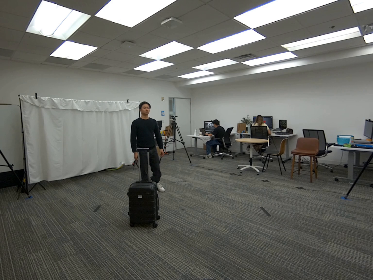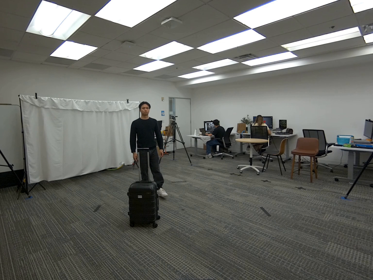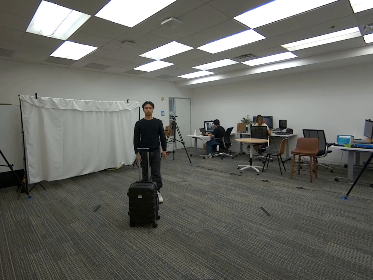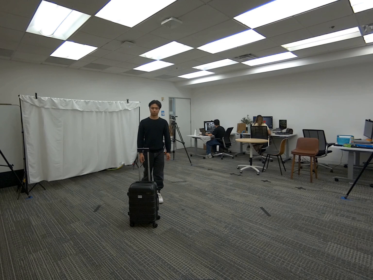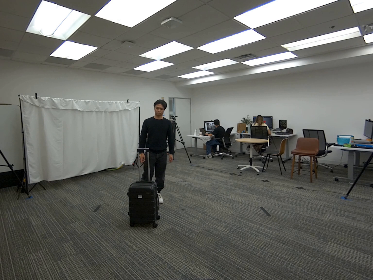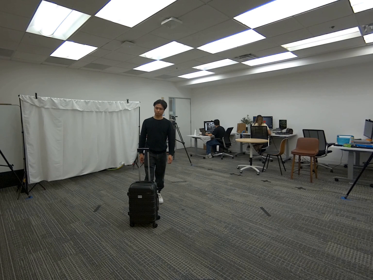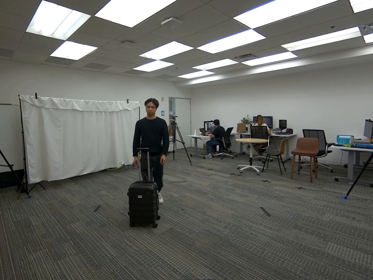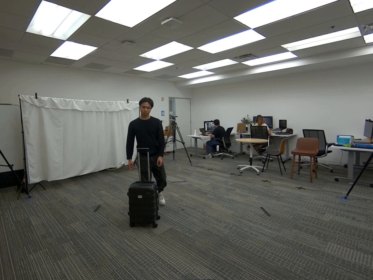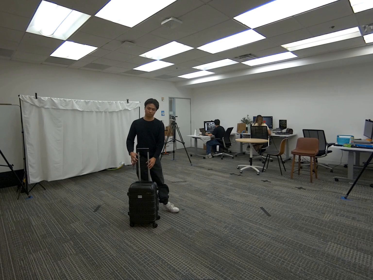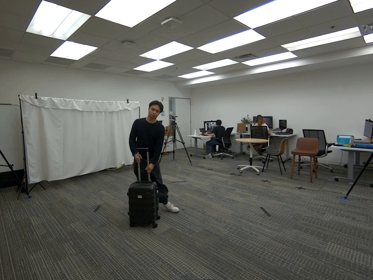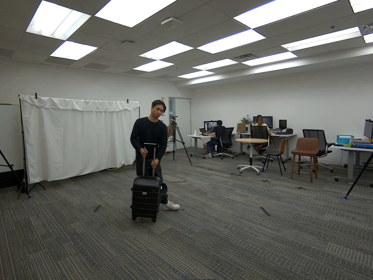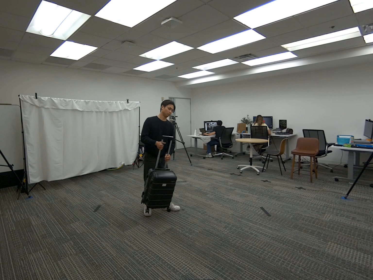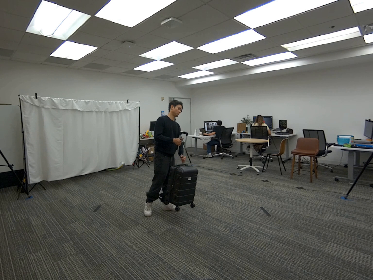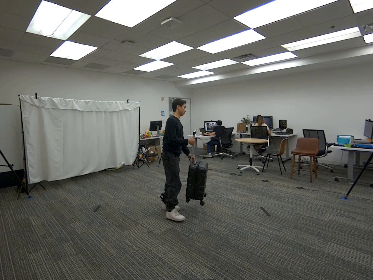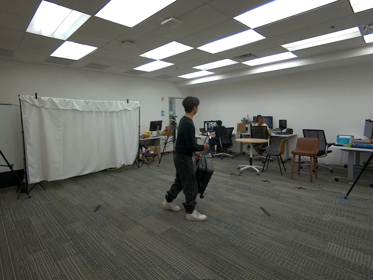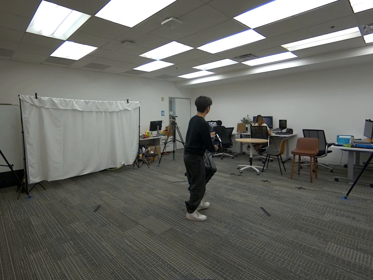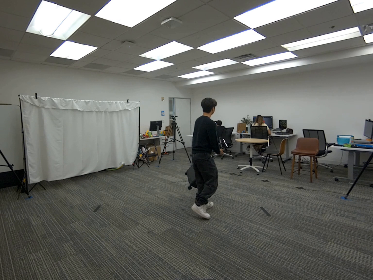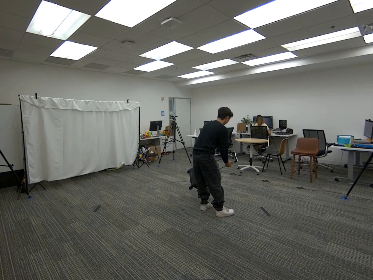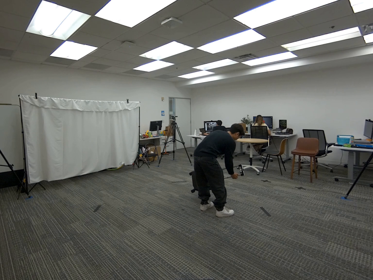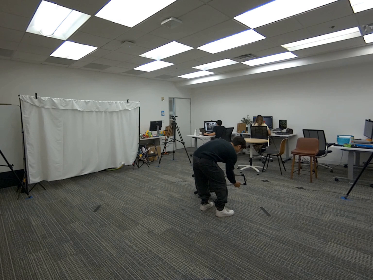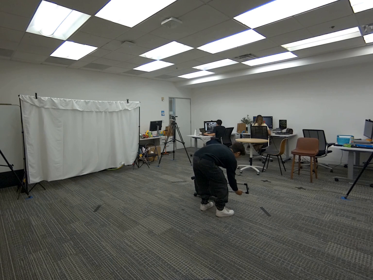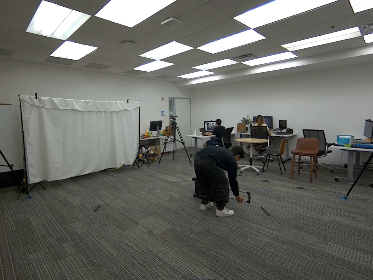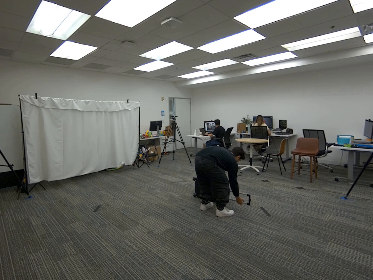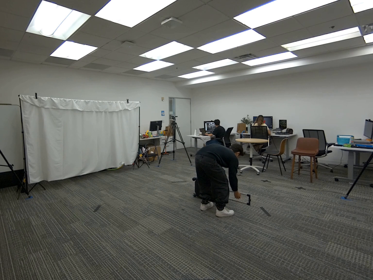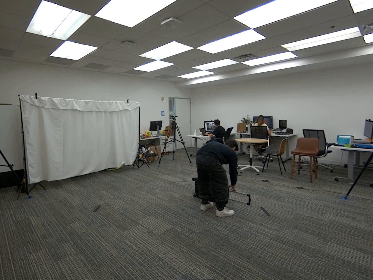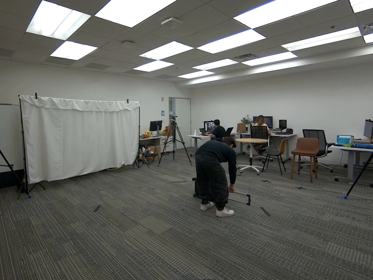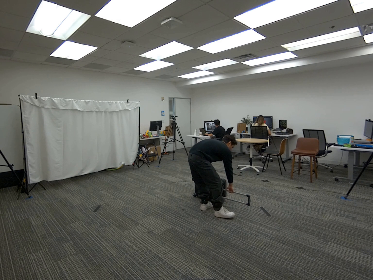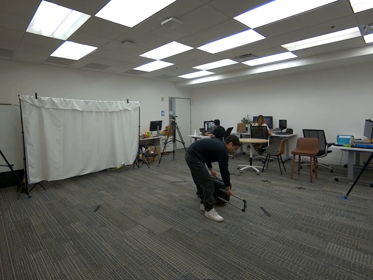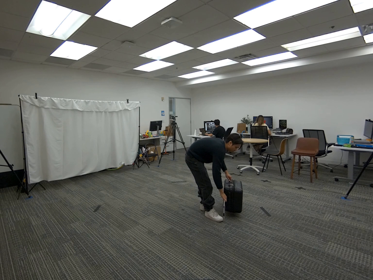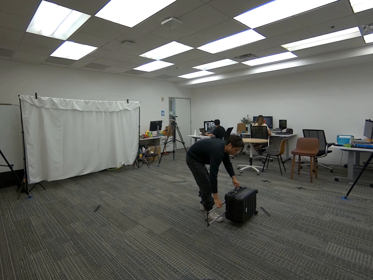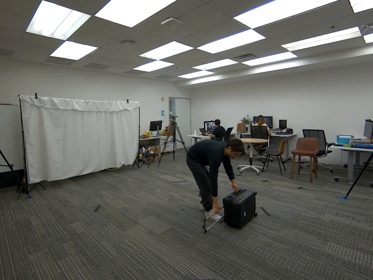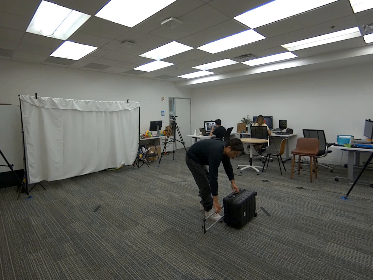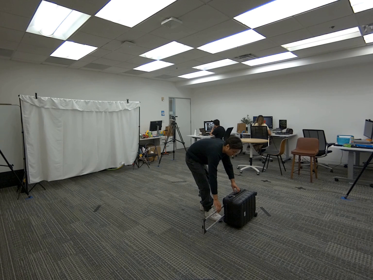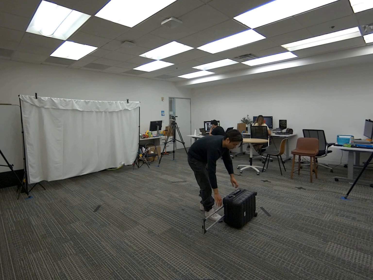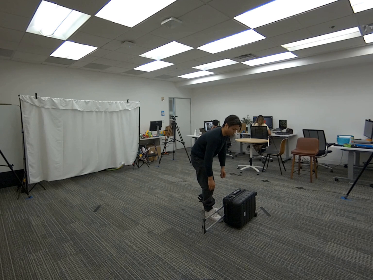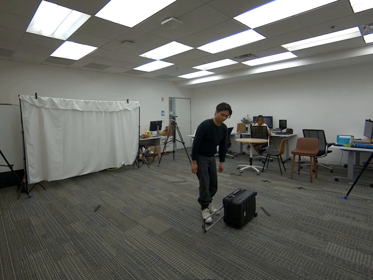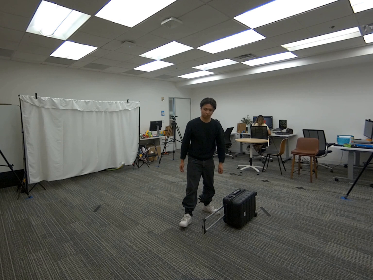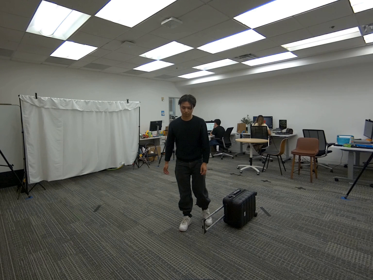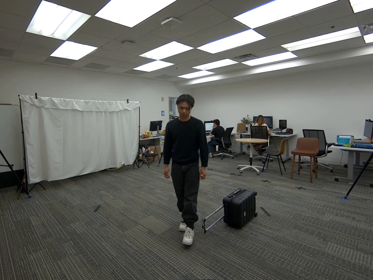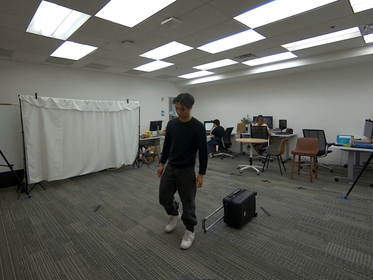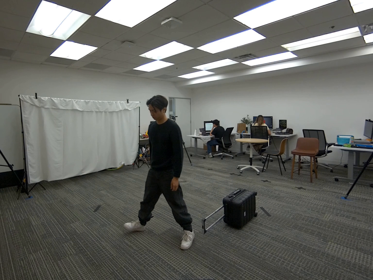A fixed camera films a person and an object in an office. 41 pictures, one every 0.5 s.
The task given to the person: Walk over to the rolling luggage within the bounding area and place the luggage into a different orientation using both hands. Step away when complete.
